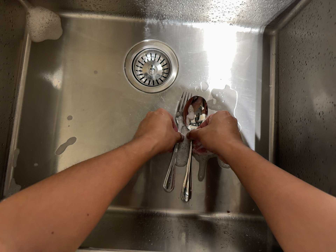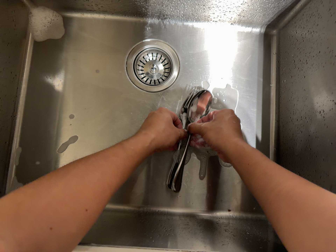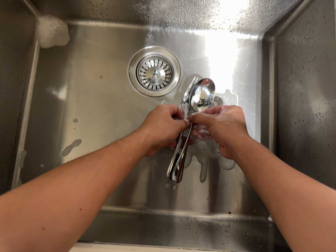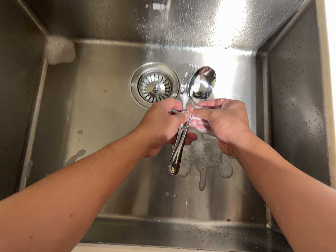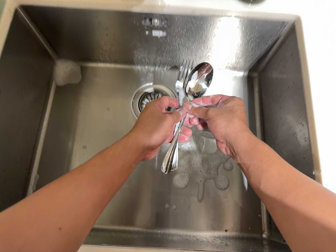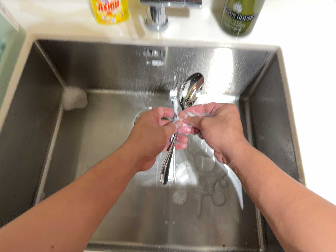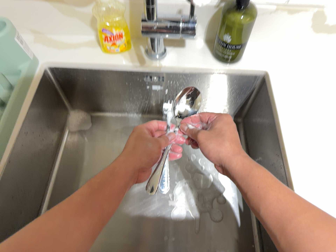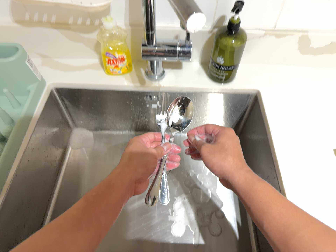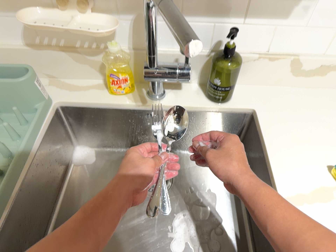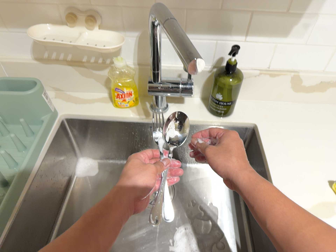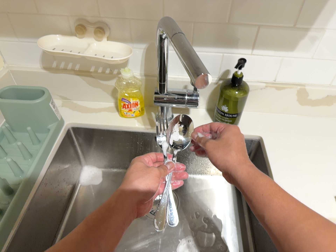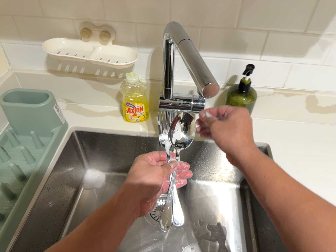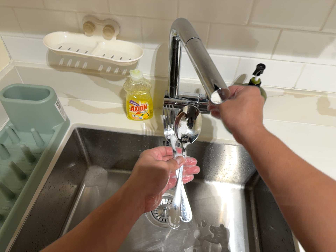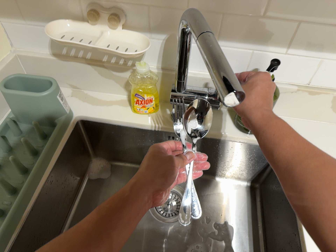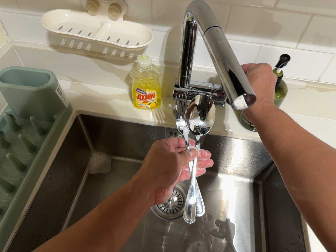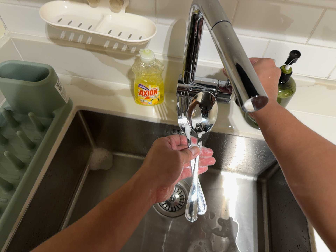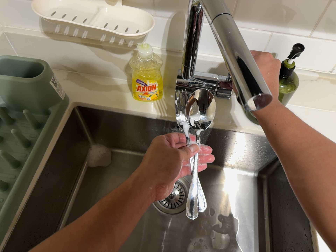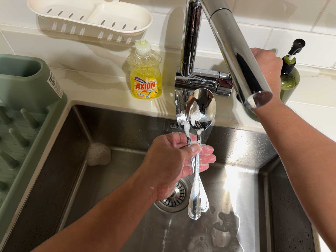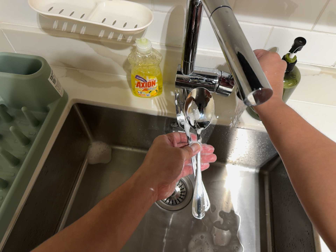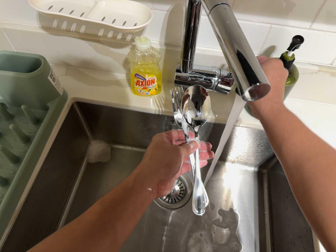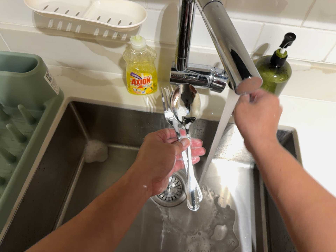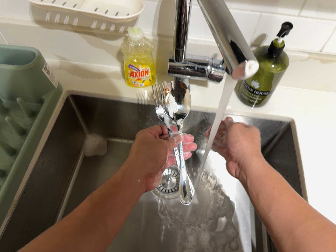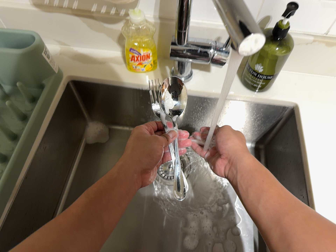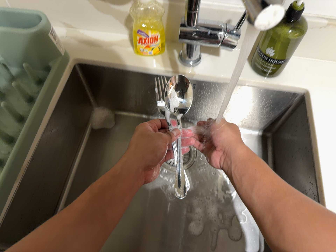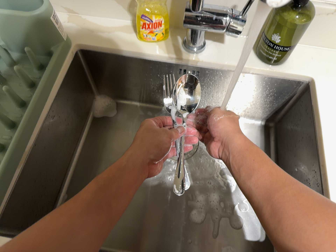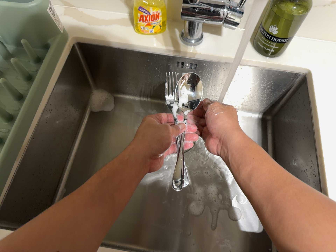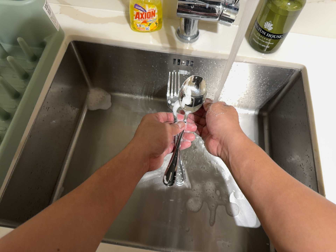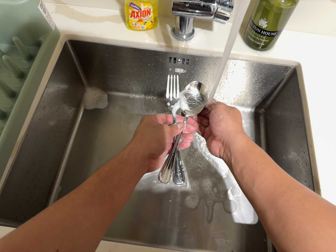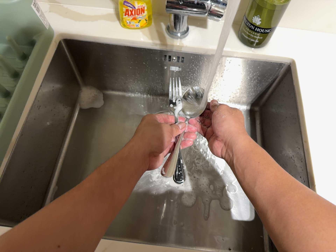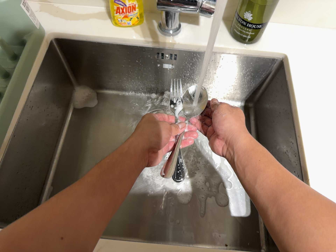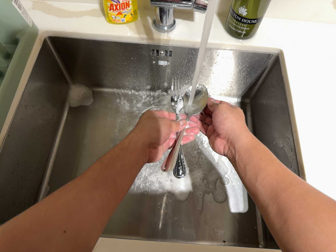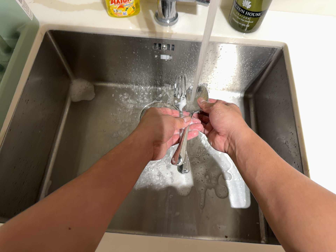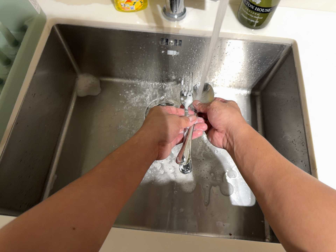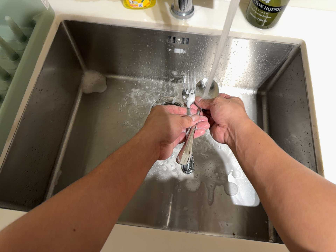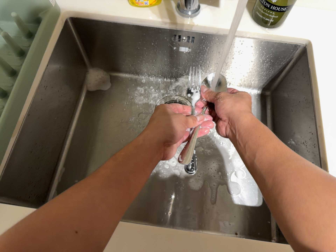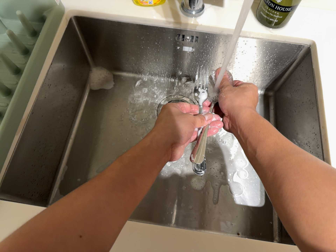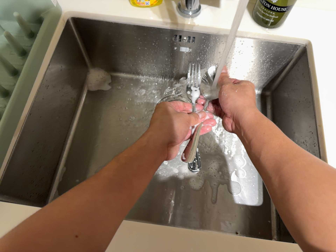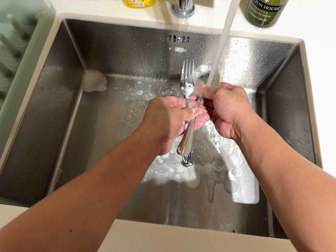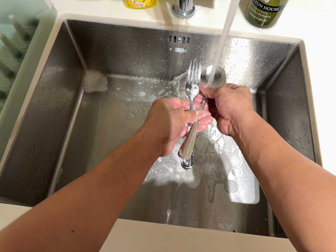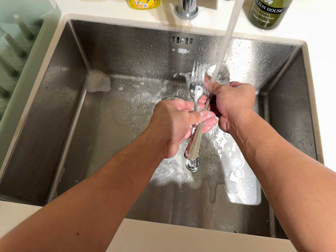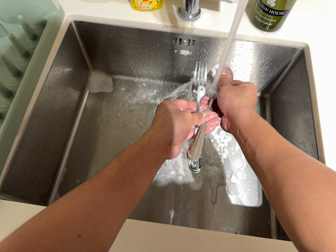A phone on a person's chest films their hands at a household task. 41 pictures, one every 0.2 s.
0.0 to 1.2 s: The camera travels backward and toward the bottom of its view, about 20 cm, so what stands in front gets smaller. Its aim tips toward the top of its view by about 25 degrees, and the scene shifts downward.
1.2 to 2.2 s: The camera travels backward, about 6 cm, so what stands in front gets smaller. Its aim tips toward the top of its view by about 15 degrees, and the scene shifts downward.
2.2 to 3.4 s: The camera travels forward and toward the top of its view, about 12 cm, so what stands in front looms larger. Its aim tips toward the bottom of its view by about 10 degrees.
3.4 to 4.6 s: The camera travels toward the bottom of its view, about 6 cm, so close, fixed things drift upward.
4.6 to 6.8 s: The camera shifts only a little, or ends up much as it began.
6.8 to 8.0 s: The camera keeps its place and its aim.
The film runs forward here.
